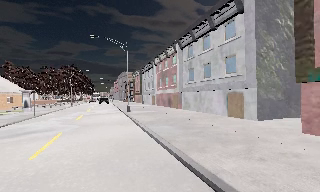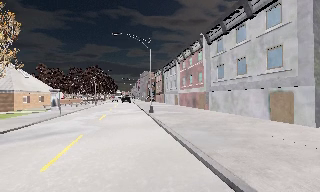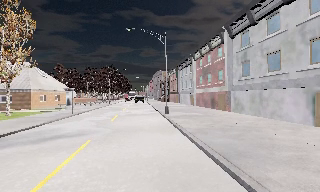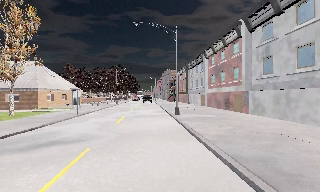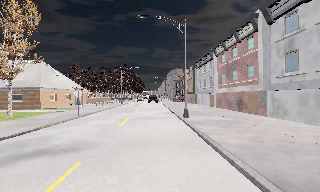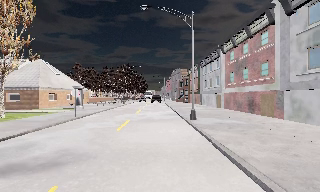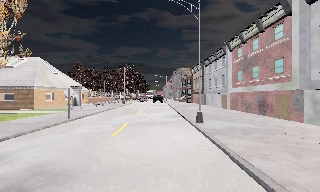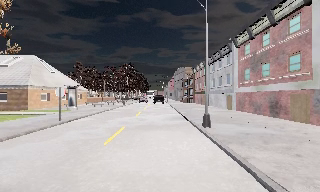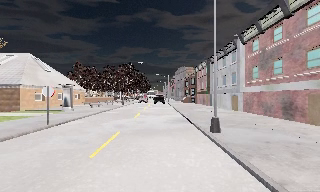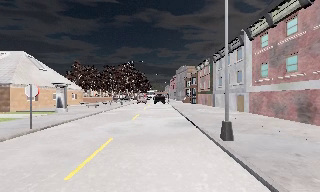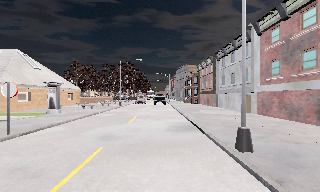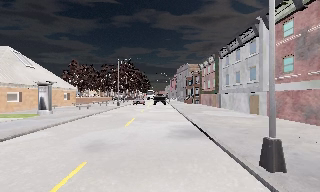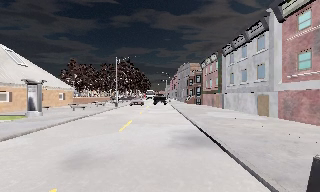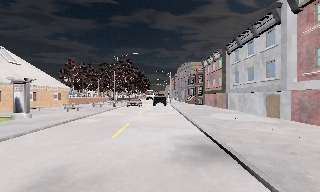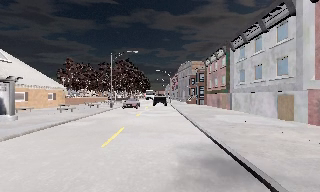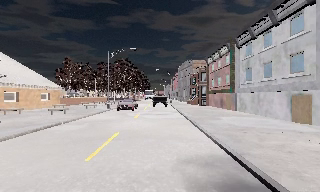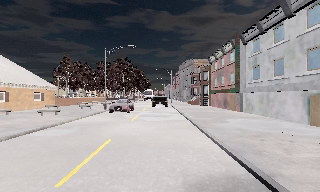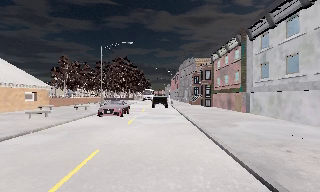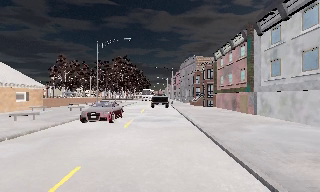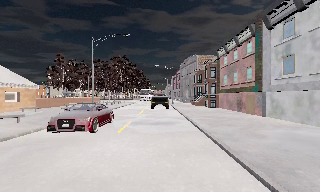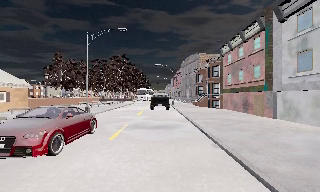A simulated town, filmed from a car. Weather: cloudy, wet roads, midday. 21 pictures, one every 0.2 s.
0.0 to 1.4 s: The camera swings to its left by about 20 degrees, and the scene slides to the right. It travels forward, about 9 m, so what stands in front looms larger.
1.4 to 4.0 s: The camera travels forward, about 16 m, so what stands in front looms larger.
The film runs forward here.
